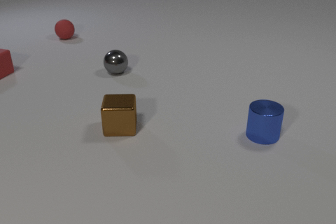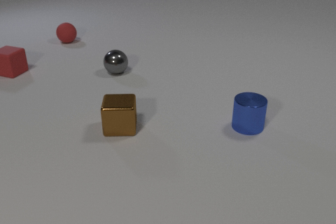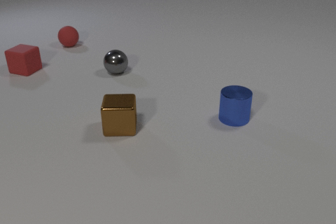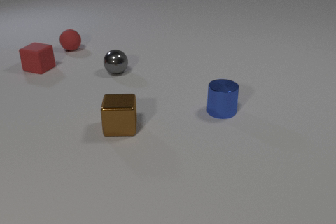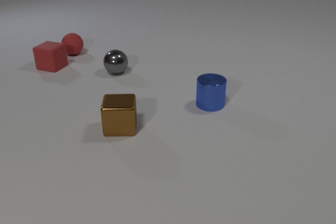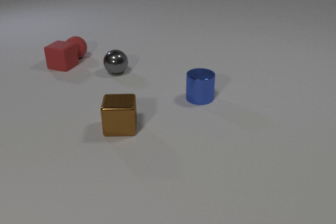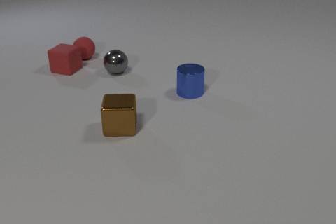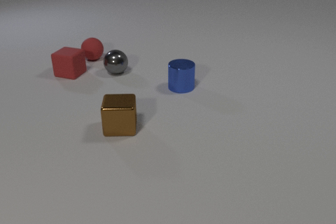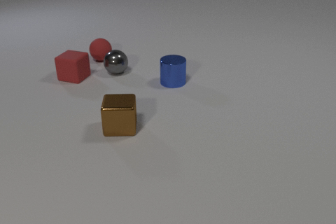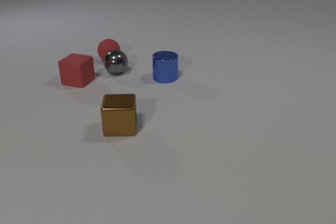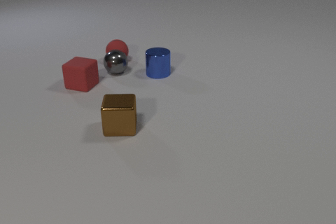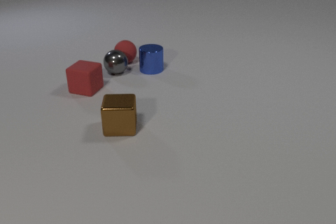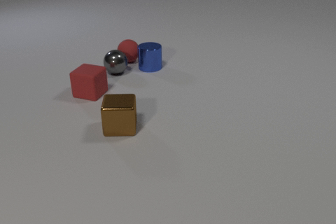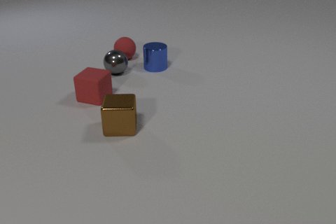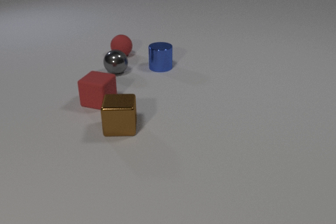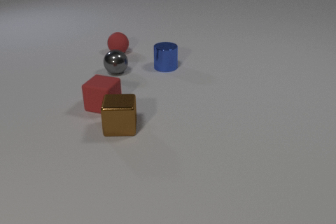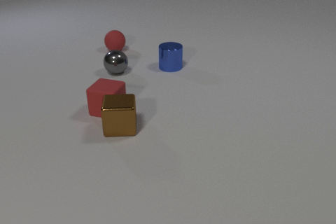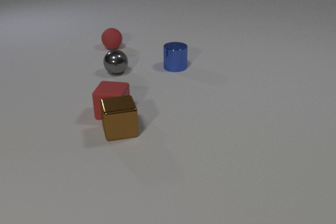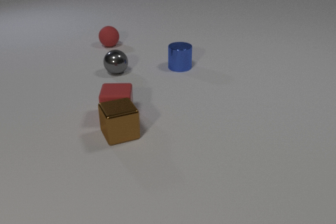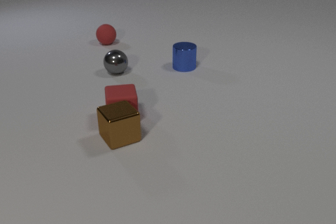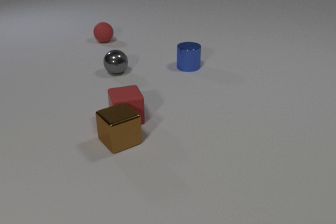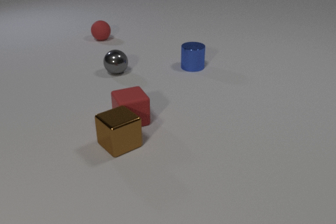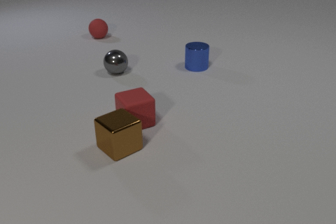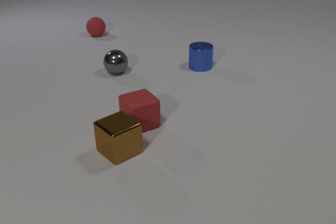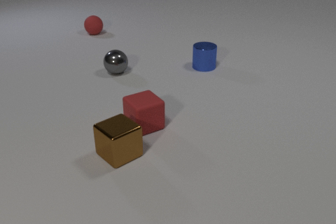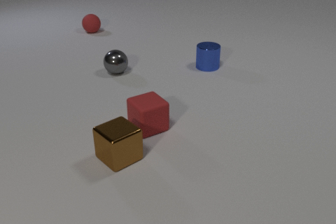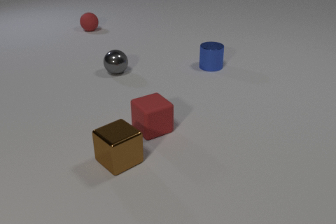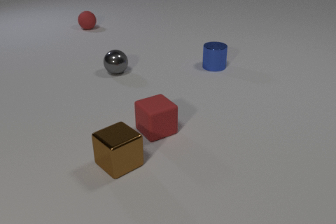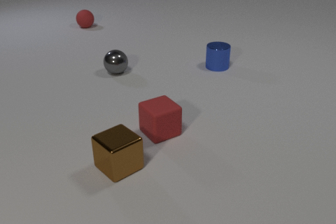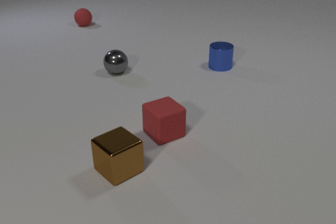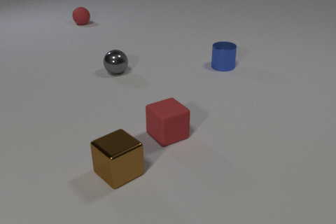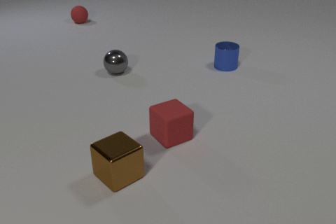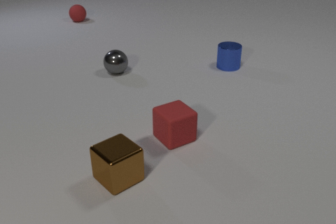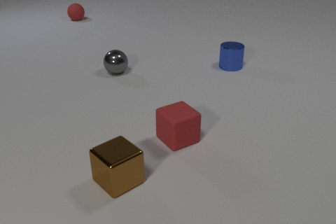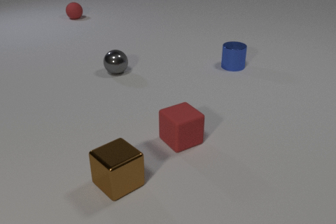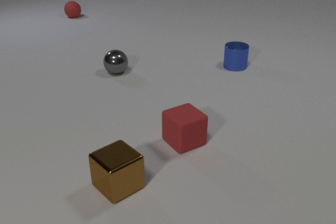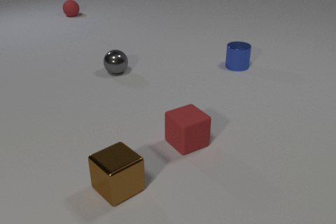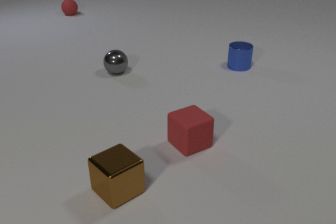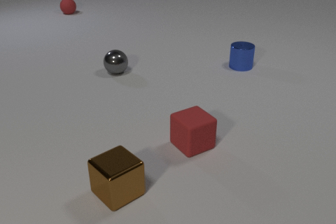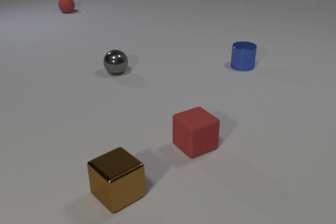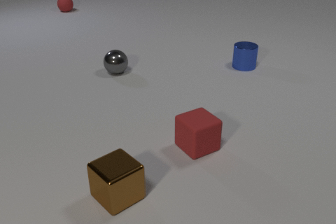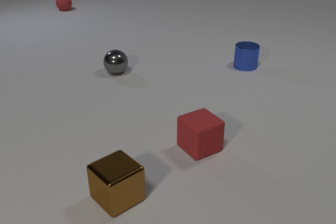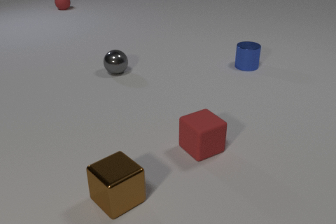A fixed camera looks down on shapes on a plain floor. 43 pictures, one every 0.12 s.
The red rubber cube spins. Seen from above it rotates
counterclockwise.
The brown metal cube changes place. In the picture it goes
toward the camera.
0.00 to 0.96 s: The red rubber cube slides to the right and toward the camera. The red rubber sphere rolls toward the camera and to the right. The blue metal cylinder slides away from the camera and to the left. The red rubber cube and the red rubber sphere collide.
0.96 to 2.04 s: The red rubber cube slides toward the camera and to the right. The red rubber sphere rolls away from the camera. The blue metal cylinder slides away from the camera. The red rubber sphere and the blue metal cylinder collide. The red rubber cube and the brown metal cube collide.
2.04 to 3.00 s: The red rubber cube slides to the right and toward the camera, spins counterclockwise seen from above by about 45 degrees, its near face sliding to the right. The red rubber sphere rolls away from the camera. The brown metal cube slides toward the camera, spins so that its near face slides to the right, counterclockwise seen from above. The blue metal cylinder slides to the right.
3.00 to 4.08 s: The red rubber cube slides to the right and toward the camera. The red rubber sphere rolls away from the camera. The brown metal cube slides toward the camera. The blue metal cylinder slides to the right.
4.08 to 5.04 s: The red rubber cube slides to the right and toward the camera. The red rubber sphere rolls away from the camera. The brown metal cube slides toward the camera. The blue metal cylinder slides to the right.
What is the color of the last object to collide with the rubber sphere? blue.
How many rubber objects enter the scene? 0.
How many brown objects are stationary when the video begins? 1.
